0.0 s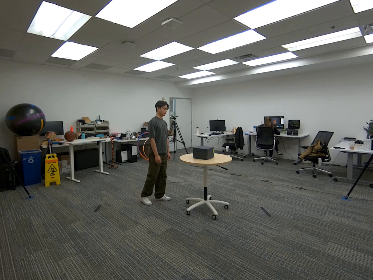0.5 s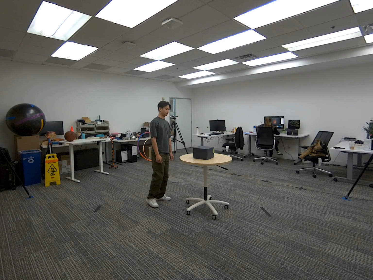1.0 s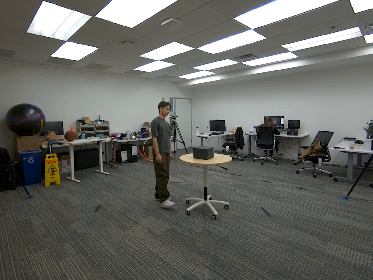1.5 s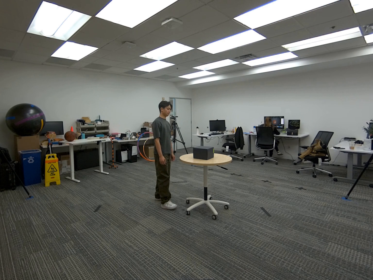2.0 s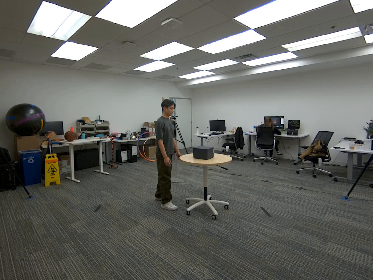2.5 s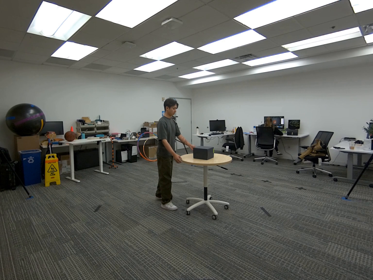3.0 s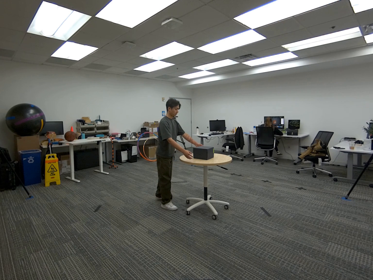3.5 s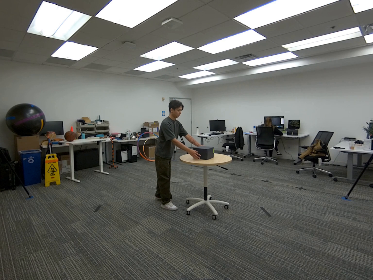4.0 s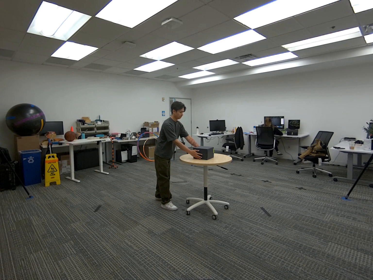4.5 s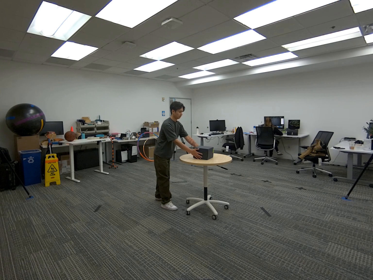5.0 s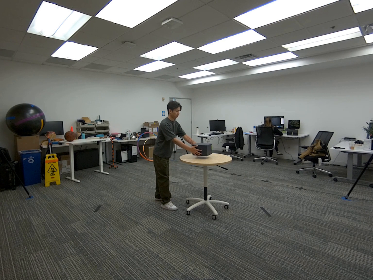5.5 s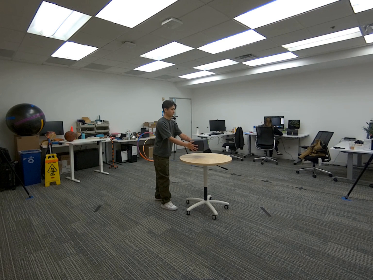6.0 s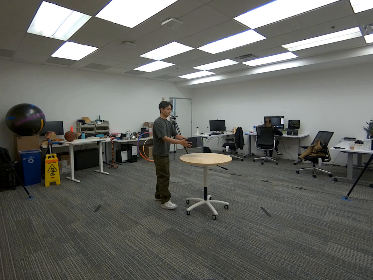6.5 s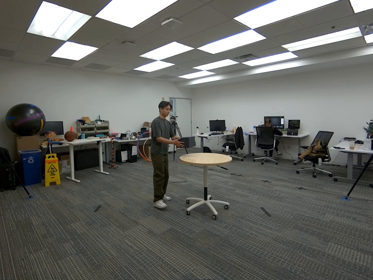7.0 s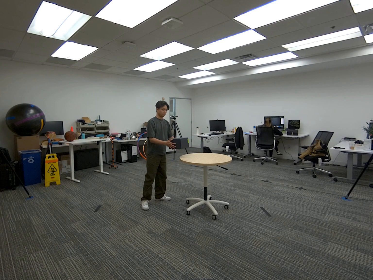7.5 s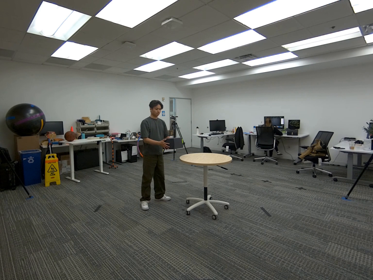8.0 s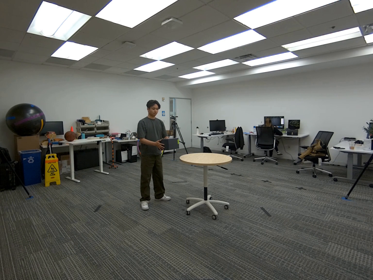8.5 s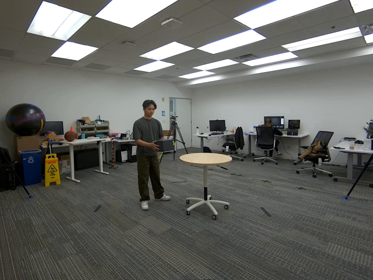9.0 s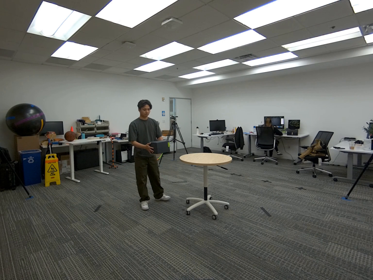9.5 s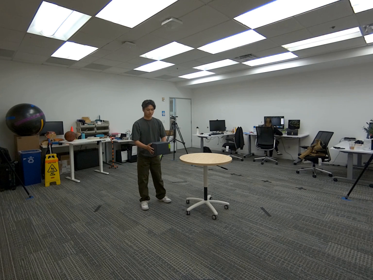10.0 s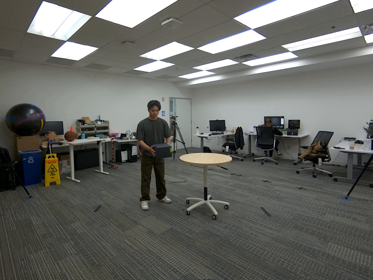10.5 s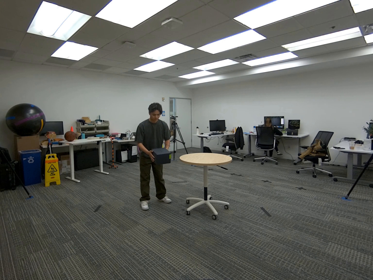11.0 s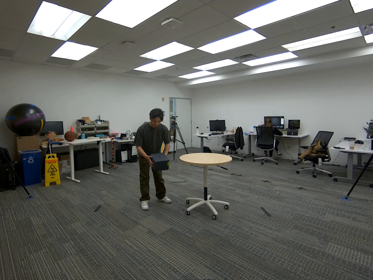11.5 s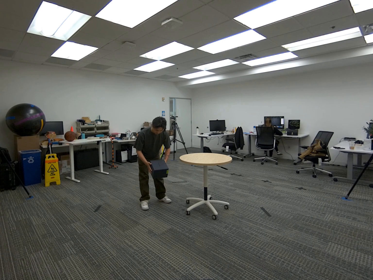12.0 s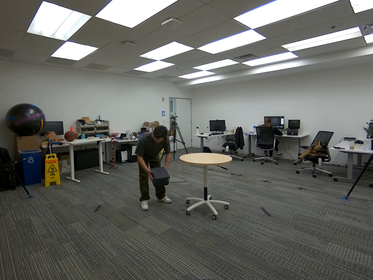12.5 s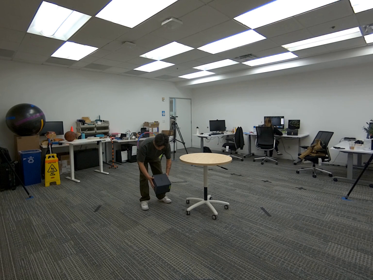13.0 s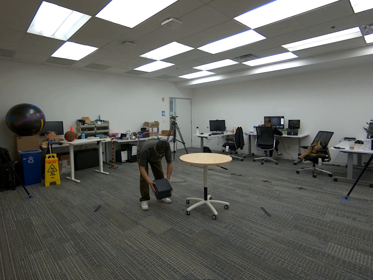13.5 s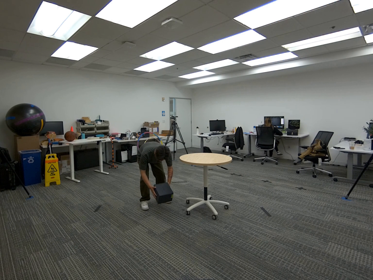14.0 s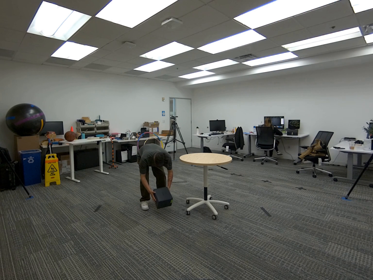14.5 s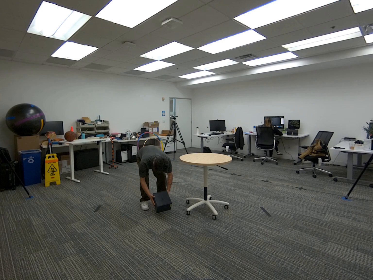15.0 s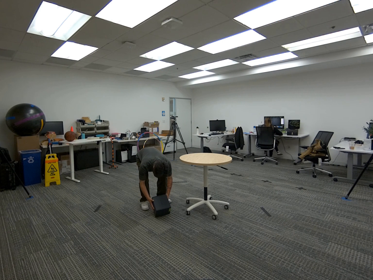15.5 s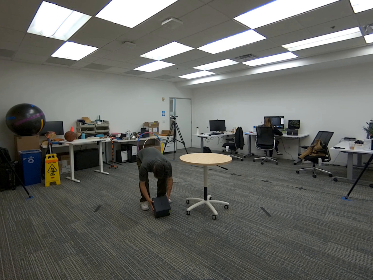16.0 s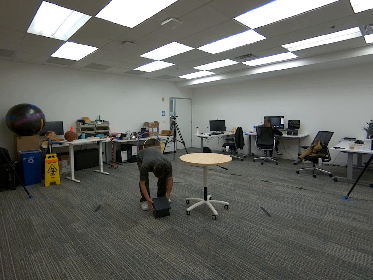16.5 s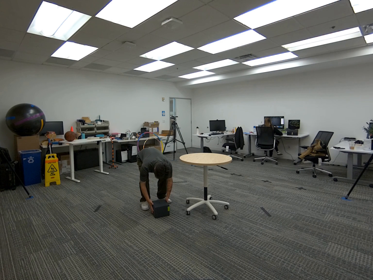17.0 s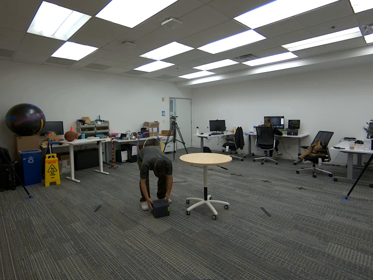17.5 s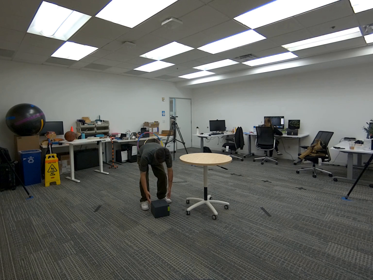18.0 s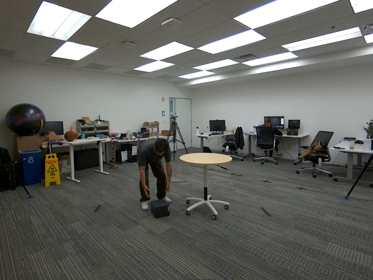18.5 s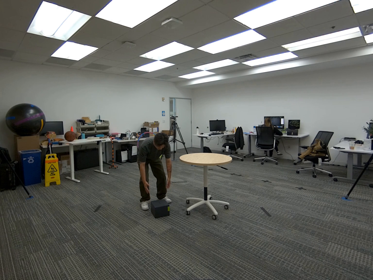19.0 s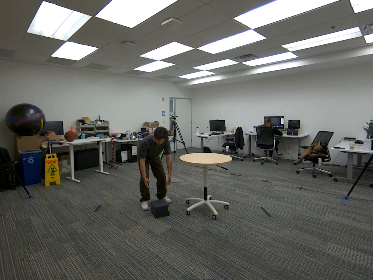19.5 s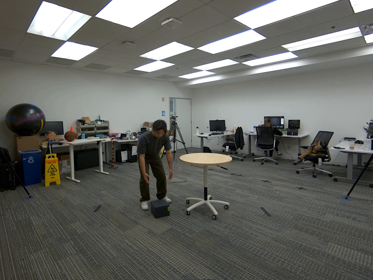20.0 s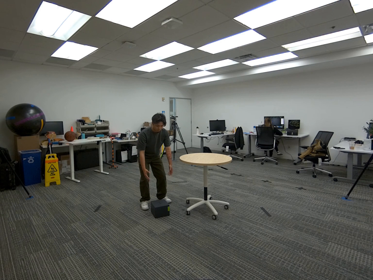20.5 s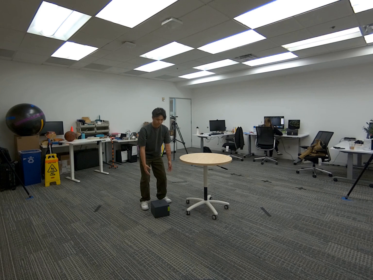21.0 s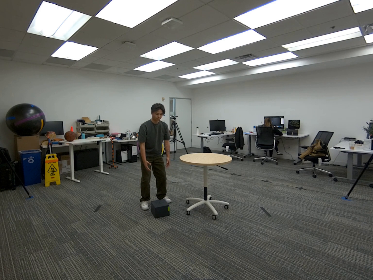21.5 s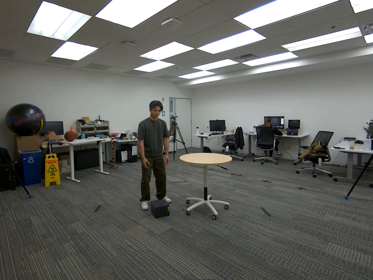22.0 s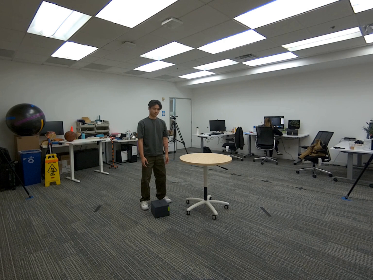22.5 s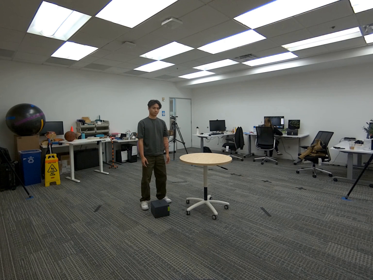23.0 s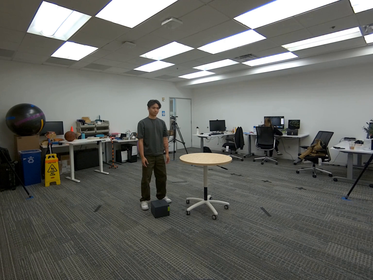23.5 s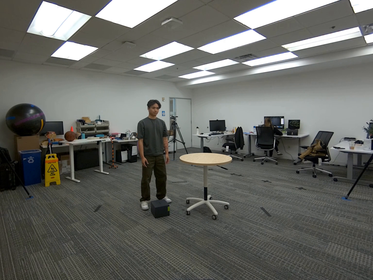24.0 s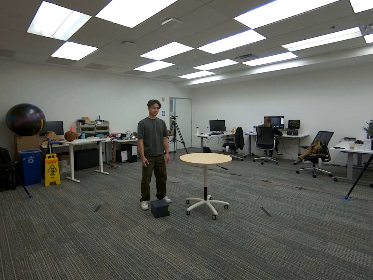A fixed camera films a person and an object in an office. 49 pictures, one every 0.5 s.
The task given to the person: Walk to the box from the table, pick up the box with both hands, and place it on the ground.
